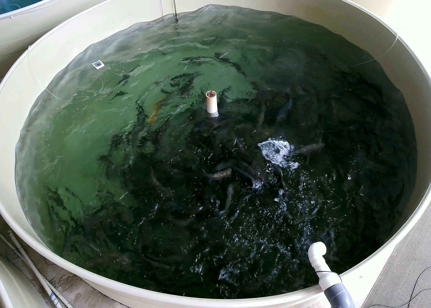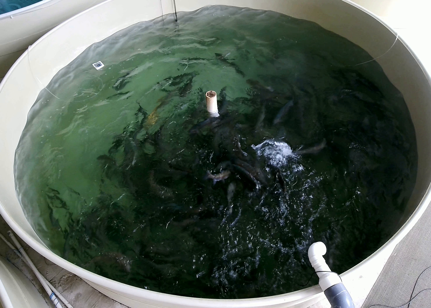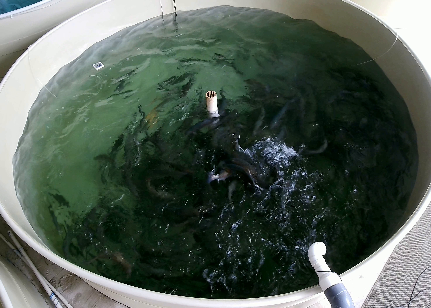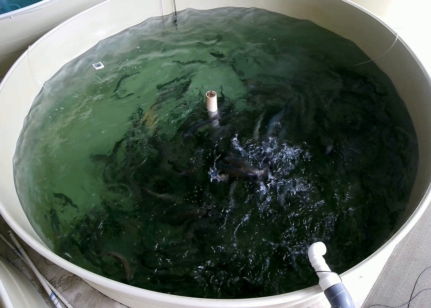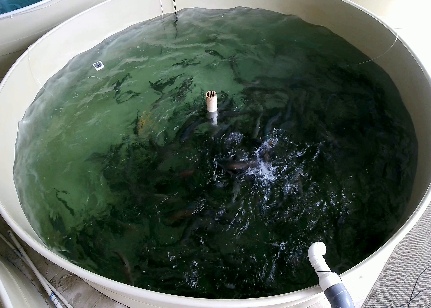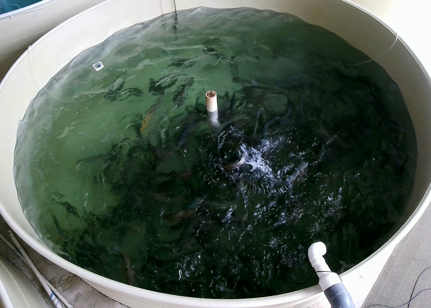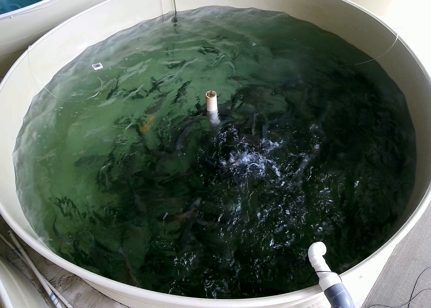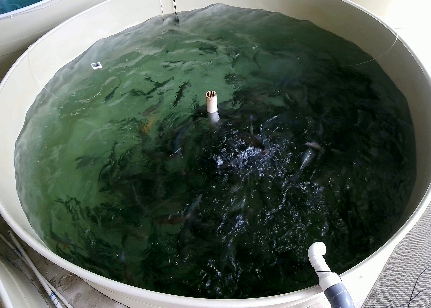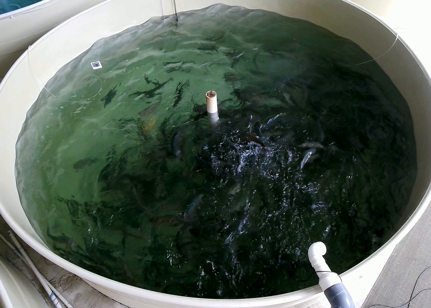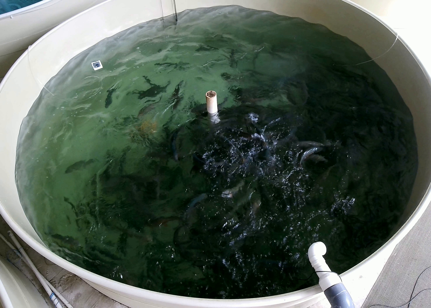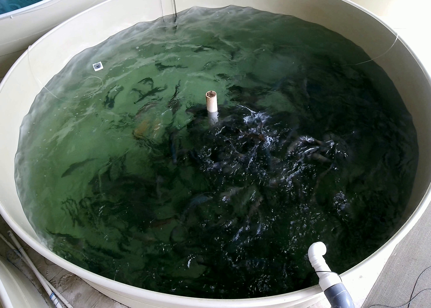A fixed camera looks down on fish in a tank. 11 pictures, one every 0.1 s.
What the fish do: Strong feeding.
